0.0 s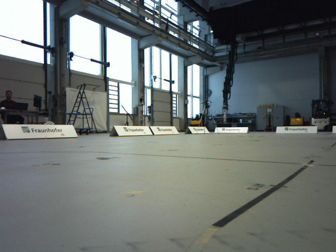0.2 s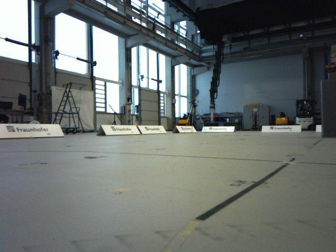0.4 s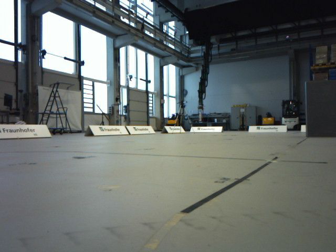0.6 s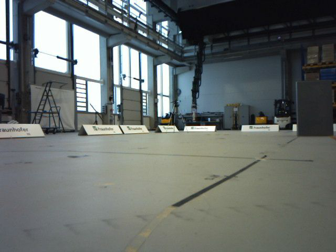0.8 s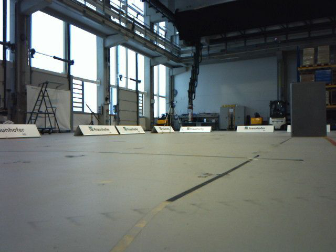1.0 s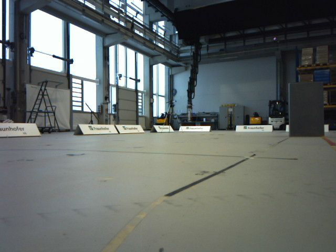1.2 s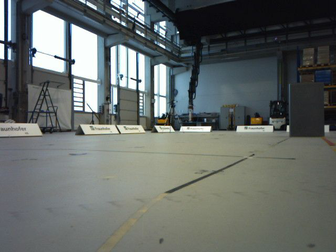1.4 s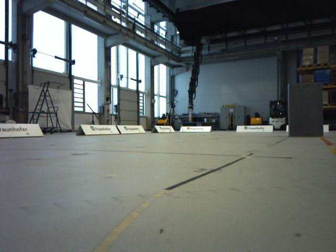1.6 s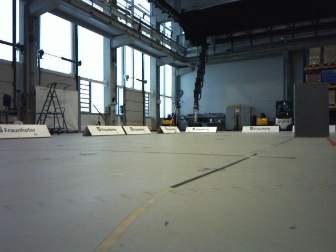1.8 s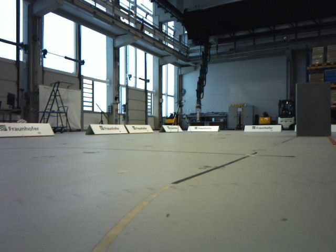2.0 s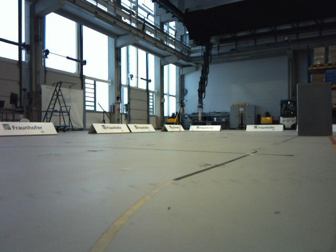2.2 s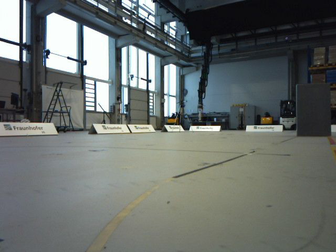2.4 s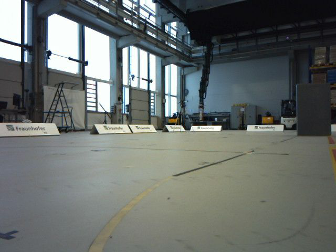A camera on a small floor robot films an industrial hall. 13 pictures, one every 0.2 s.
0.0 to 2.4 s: The camera travels backward, about 0.5 m, so what stands in front gets smaller.
The film runs backward here.
